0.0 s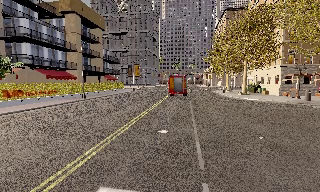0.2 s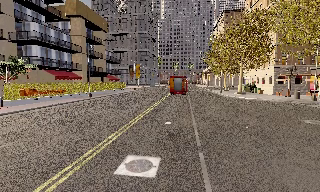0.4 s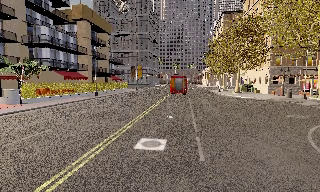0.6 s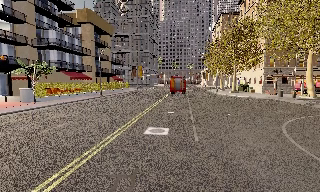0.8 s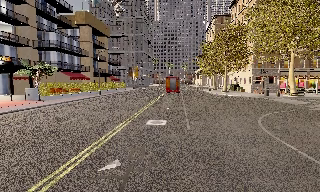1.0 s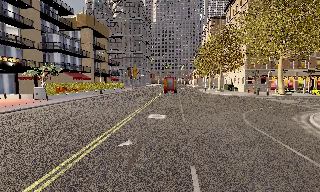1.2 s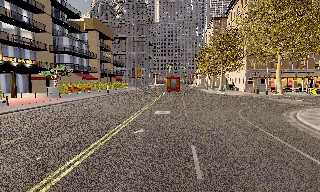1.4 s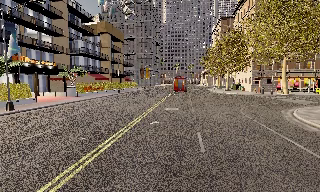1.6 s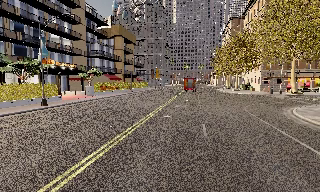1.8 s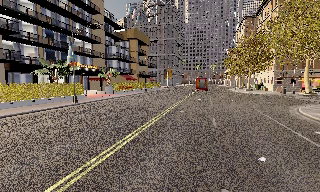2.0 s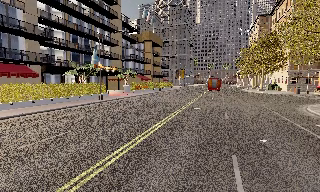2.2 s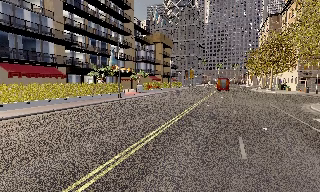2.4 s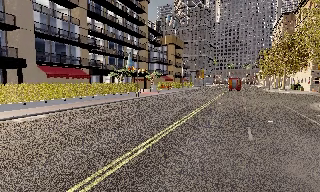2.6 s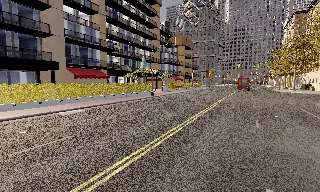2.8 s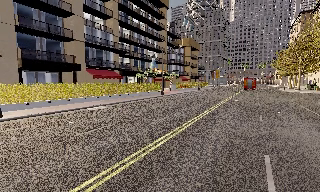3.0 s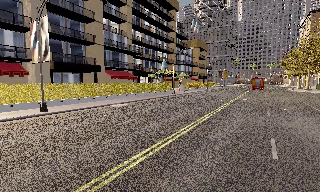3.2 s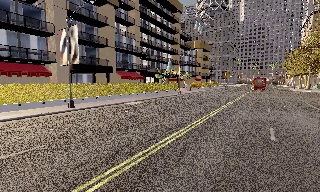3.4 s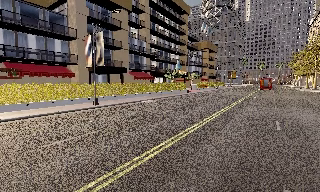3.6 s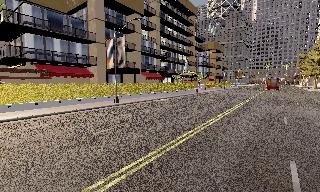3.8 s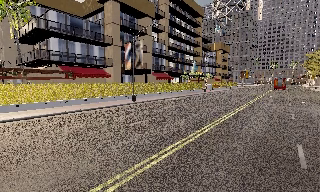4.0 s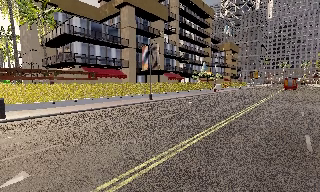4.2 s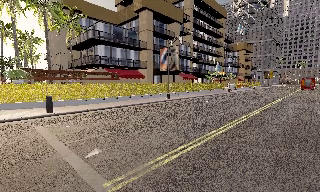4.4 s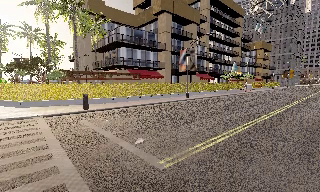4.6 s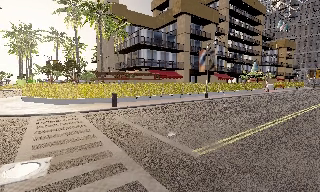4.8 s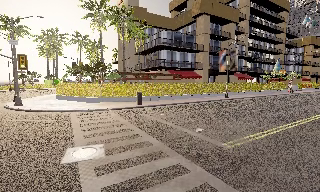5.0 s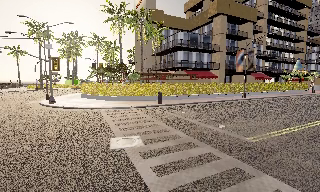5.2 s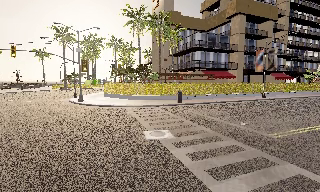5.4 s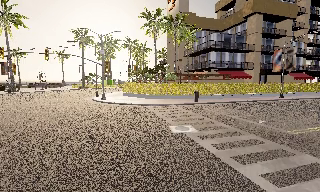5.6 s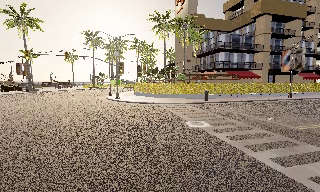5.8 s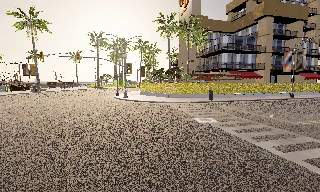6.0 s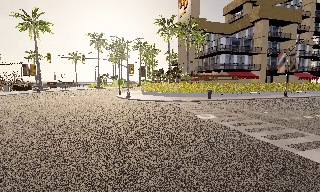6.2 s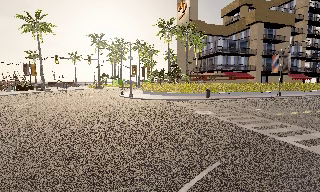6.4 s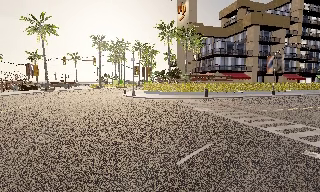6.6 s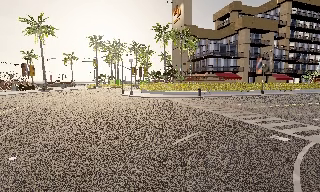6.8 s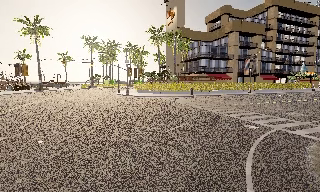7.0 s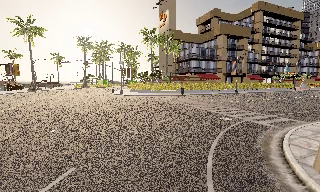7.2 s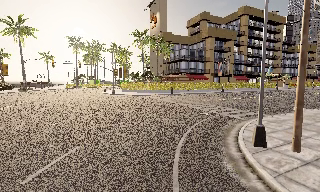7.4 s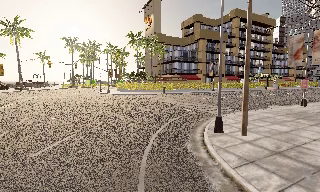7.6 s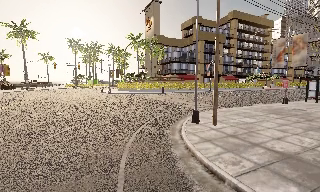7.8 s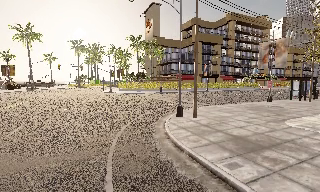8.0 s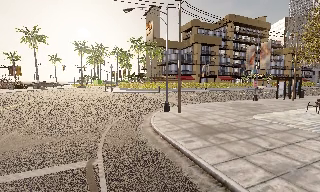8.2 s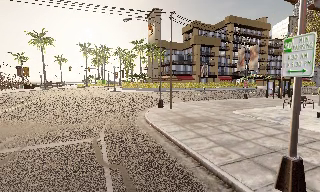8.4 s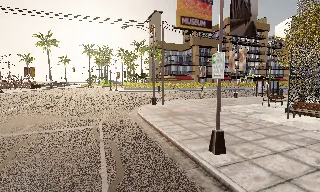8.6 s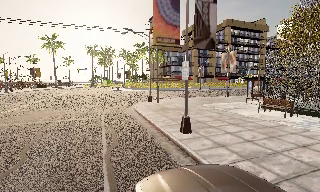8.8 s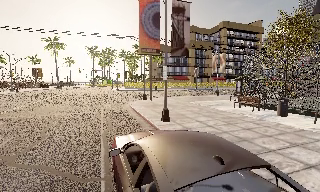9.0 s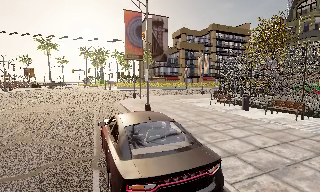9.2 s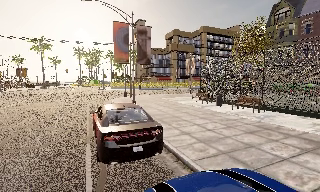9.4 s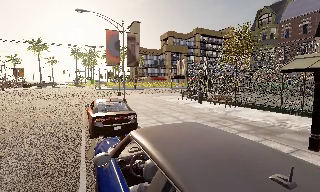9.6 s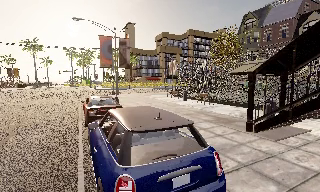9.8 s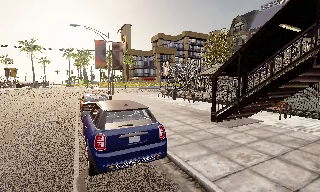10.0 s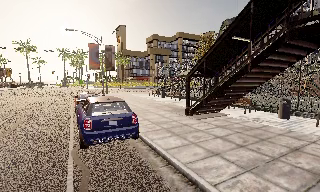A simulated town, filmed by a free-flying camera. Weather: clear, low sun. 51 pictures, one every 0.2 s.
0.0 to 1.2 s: The camera travels backward, about 10 m, so what stands in front gets smaller.
1.2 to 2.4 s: The scene slides to the right, as the camera pans about 20 degrees to its left. It travels backward, about 11 m, so what stands in front gets smaller.
2.4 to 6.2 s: The scene slides to the right, as the camera pans about 45 degrees to its left. It travels backward and to its left, about 30 m. It loses speed.
6.2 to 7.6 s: The camera travels backward, about 11 m, so what stands in front gets smaller.
7.6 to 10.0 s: The camera travels backward and to its right, about 25 m, so what stands in front gets smaller.
The film runs backward here.
